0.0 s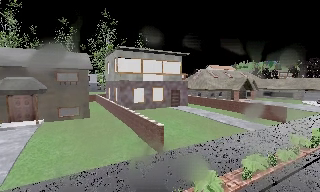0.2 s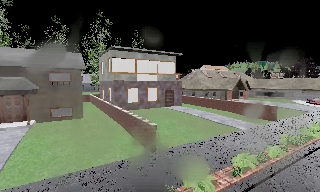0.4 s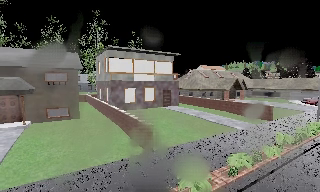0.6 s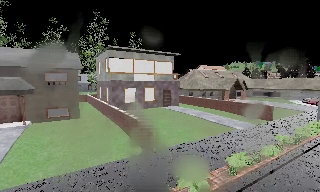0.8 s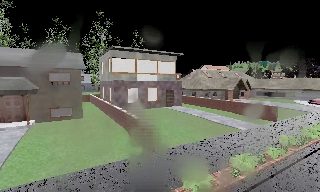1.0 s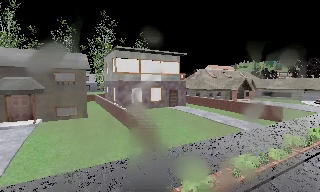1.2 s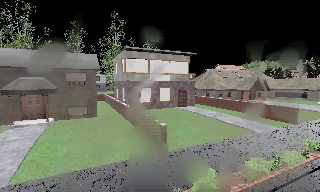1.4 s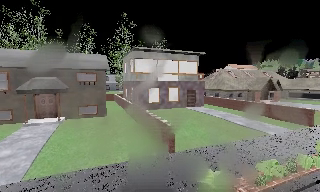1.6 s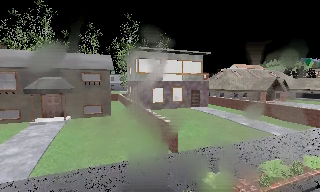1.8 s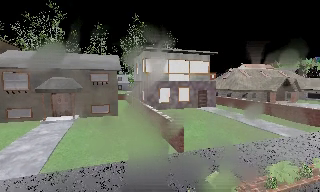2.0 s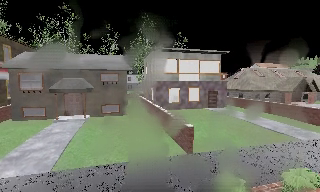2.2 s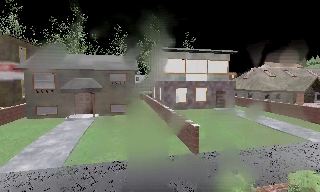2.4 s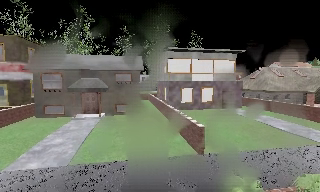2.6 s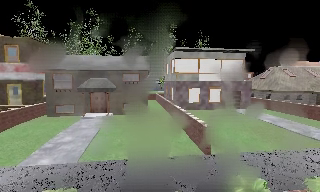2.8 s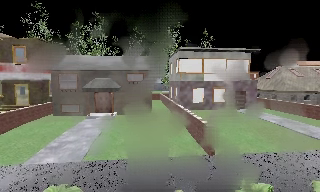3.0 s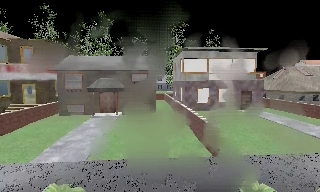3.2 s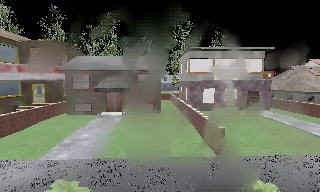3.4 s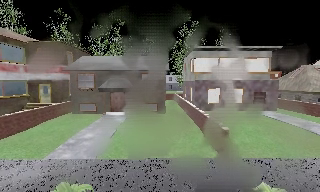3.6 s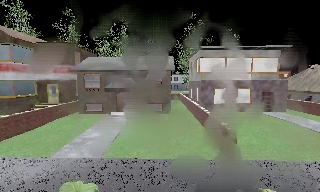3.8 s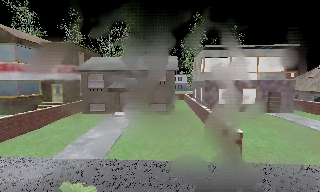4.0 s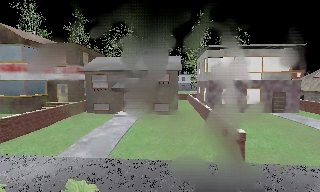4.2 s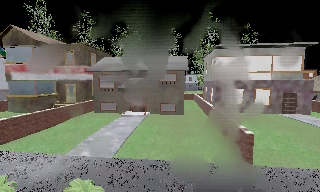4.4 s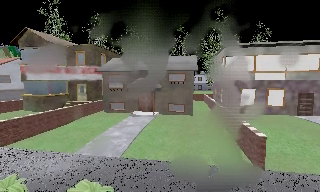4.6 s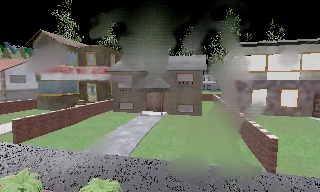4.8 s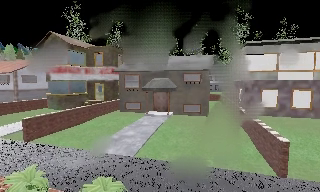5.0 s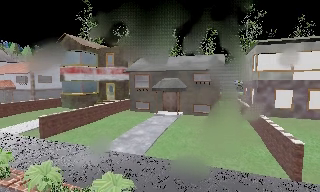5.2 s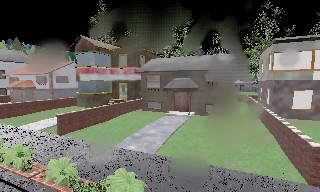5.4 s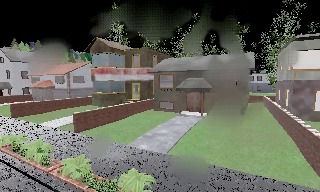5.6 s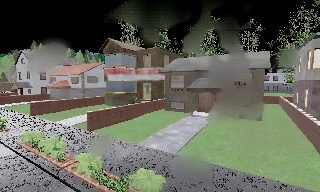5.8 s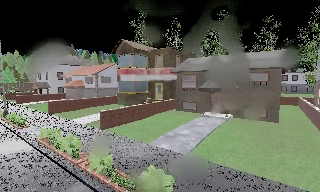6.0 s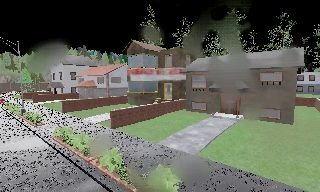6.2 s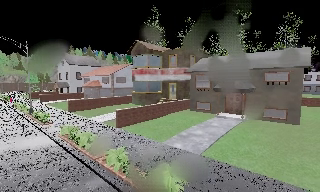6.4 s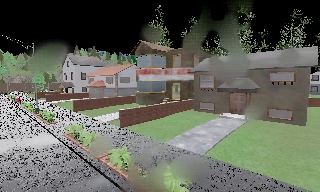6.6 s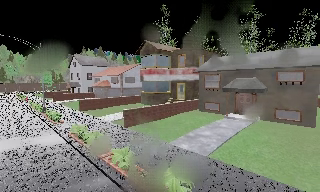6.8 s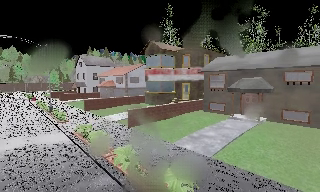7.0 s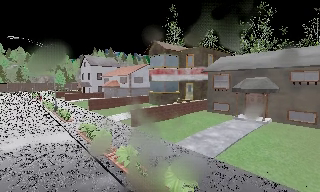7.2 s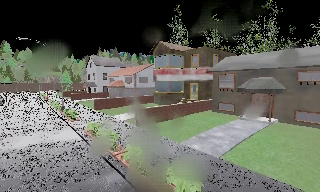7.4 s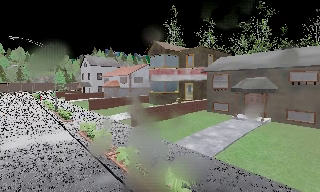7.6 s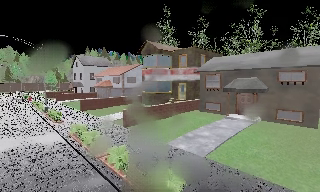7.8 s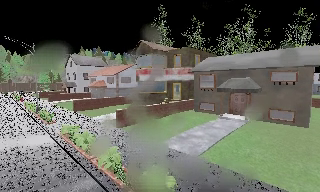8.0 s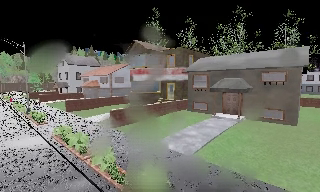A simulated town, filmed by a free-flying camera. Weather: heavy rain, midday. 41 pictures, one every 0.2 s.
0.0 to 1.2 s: The camera shifts only a little, or ends up much as it began.
1.2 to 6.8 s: The camera pans to its left, which is counterclockwise from overhead, by about 70 degrees. It travels to its right, about 1 m.
6.8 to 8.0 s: The camera shifts only a little, or ends up much as it began.
The film runs backward here.
